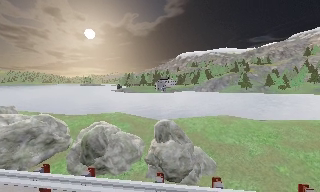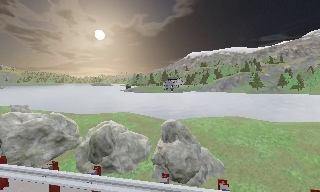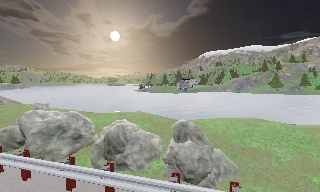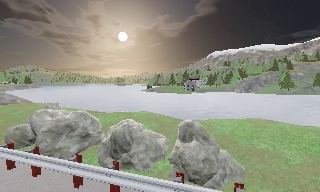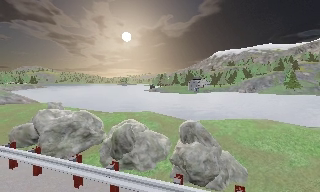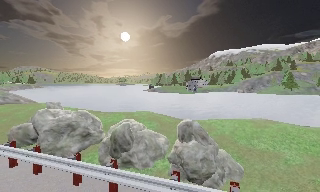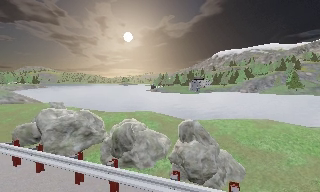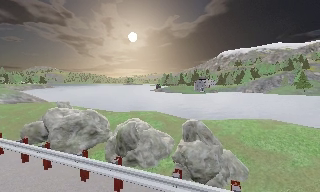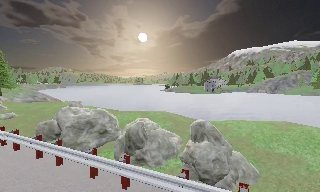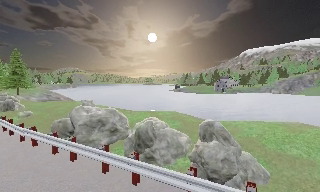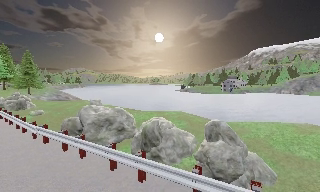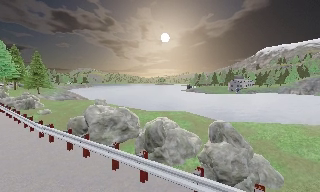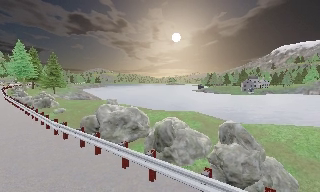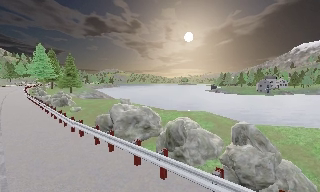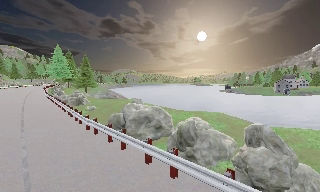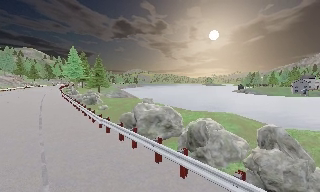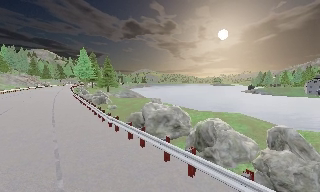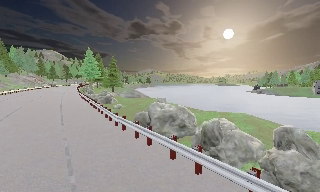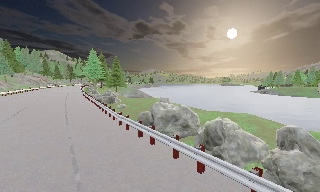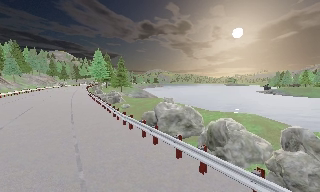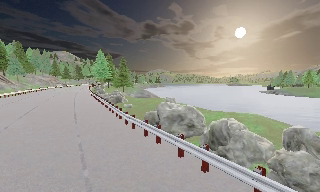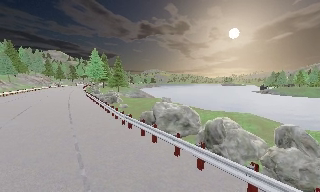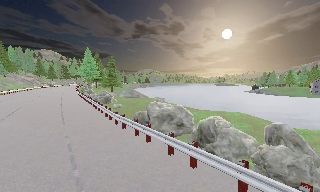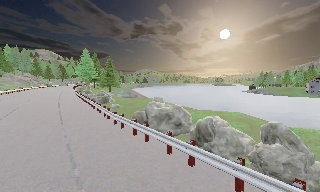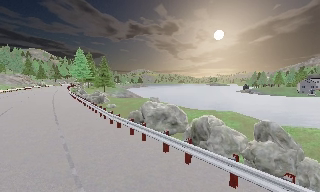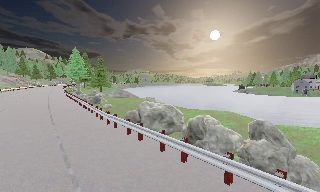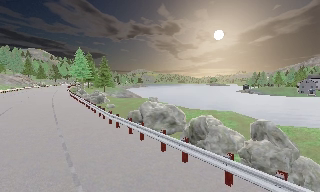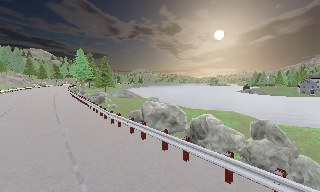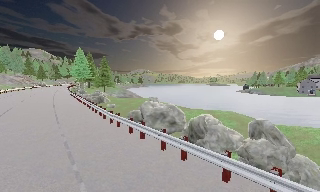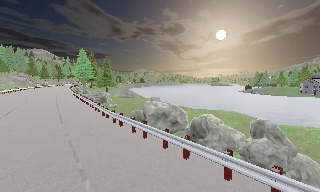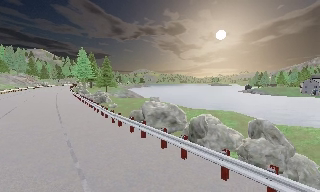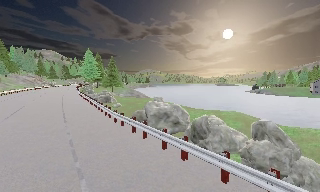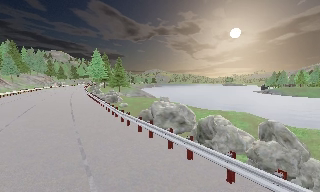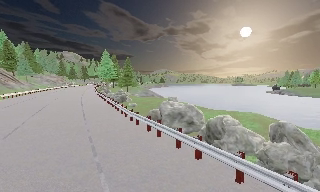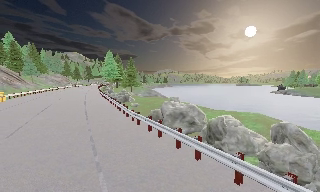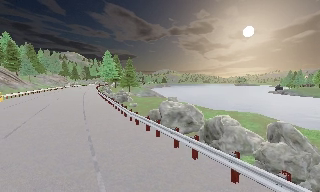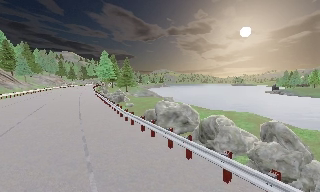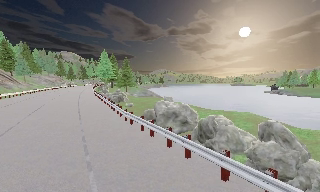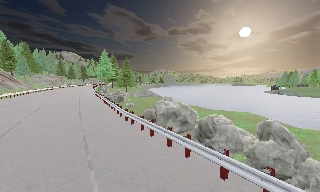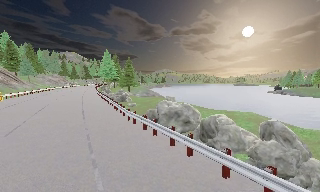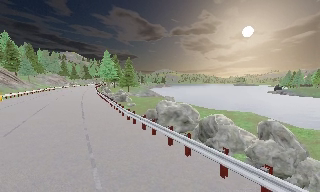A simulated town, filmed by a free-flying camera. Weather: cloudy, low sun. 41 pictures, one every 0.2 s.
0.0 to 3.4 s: The camera swings to its left by about 45 degrees, and the scene slides to the right. It travels backward, about 1 m.
3.4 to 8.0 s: The camera travels backward and to its right, about 1.5 m, so what stands in front gets smaller.
The film runs backward here.
